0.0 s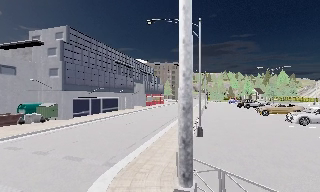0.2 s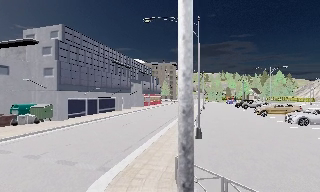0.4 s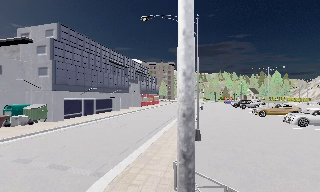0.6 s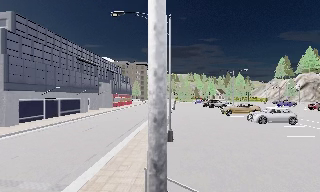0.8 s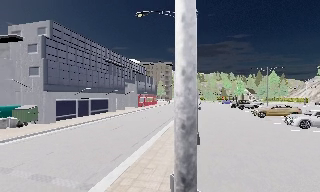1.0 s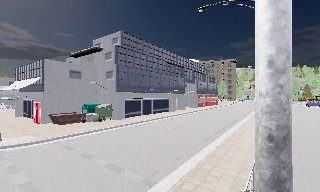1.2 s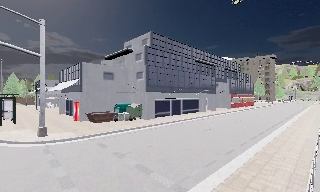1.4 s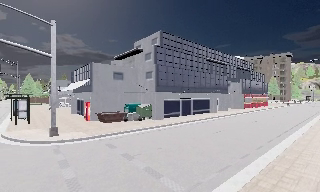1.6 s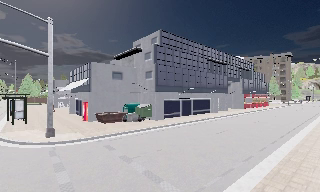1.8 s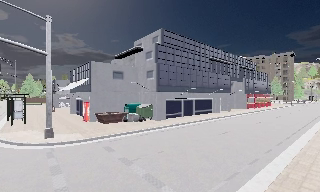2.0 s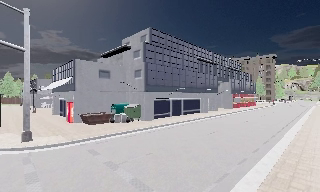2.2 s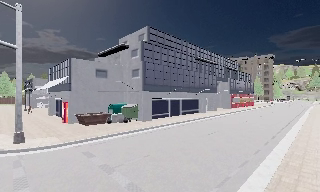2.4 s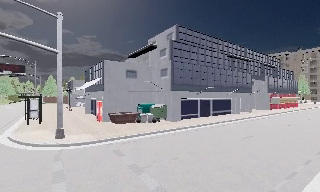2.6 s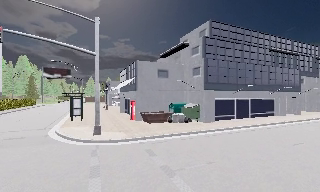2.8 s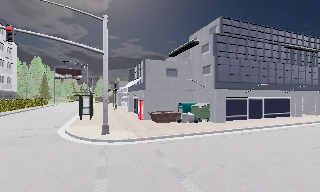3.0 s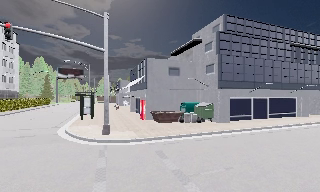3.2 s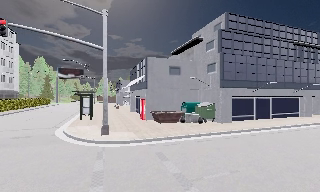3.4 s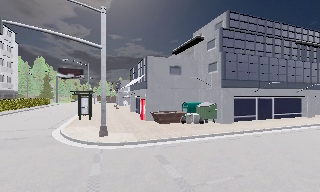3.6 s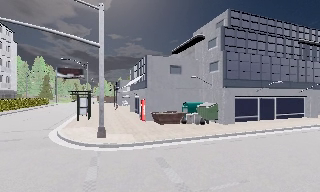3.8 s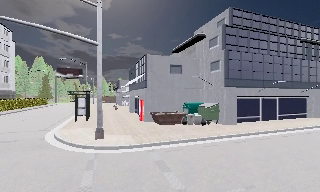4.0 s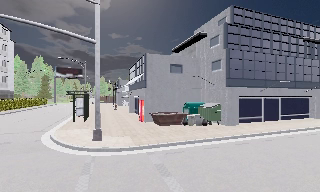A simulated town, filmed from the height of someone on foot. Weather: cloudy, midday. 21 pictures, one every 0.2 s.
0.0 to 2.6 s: The scene slides to the right, as the camera pans about 50 degrees to its left. It travels forward, about 4 m.
2.6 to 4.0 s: The camera travels forward, about 2 m, so what stands in front looms larger.
The film runs forward here.
